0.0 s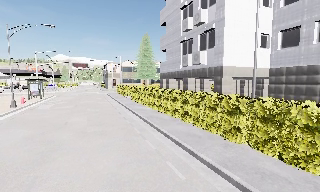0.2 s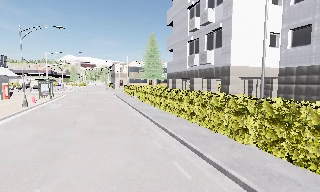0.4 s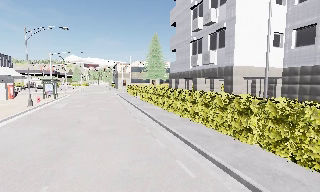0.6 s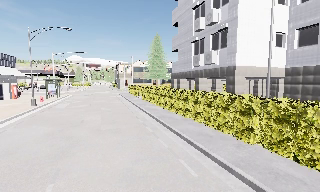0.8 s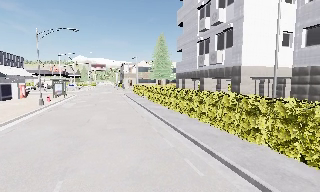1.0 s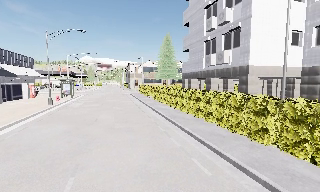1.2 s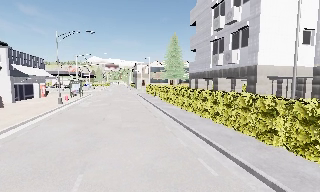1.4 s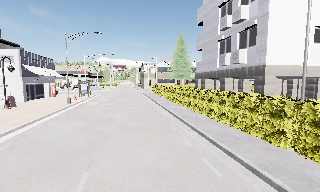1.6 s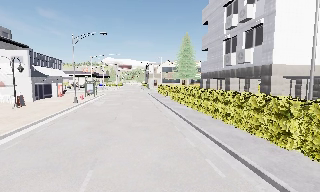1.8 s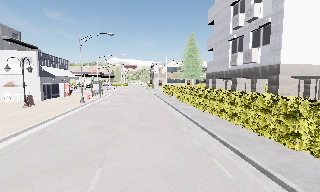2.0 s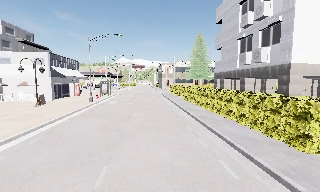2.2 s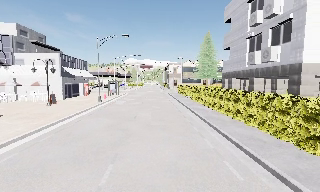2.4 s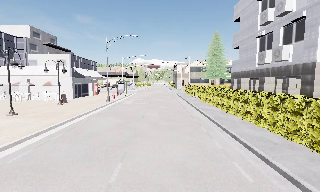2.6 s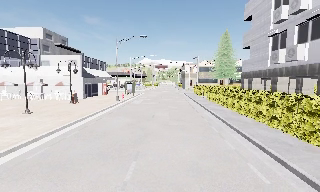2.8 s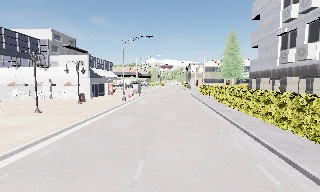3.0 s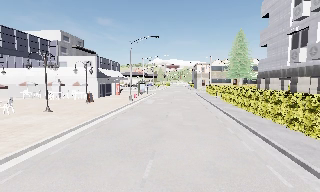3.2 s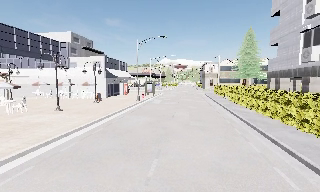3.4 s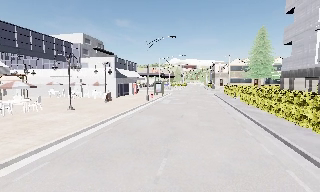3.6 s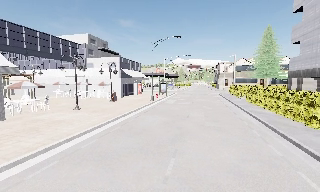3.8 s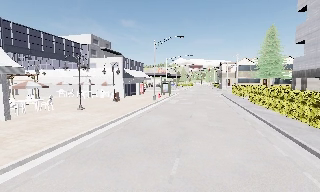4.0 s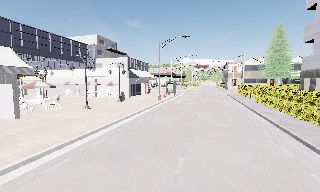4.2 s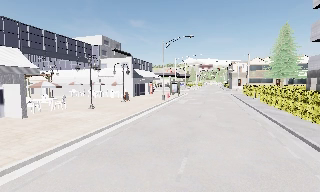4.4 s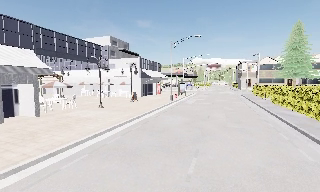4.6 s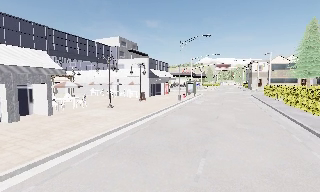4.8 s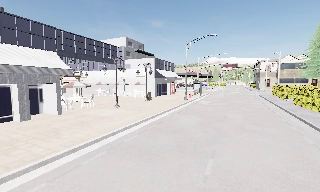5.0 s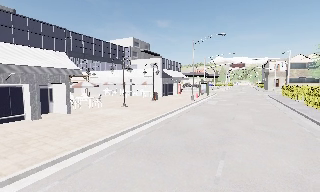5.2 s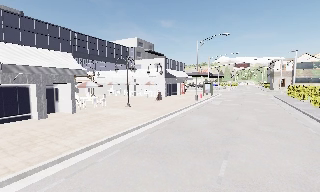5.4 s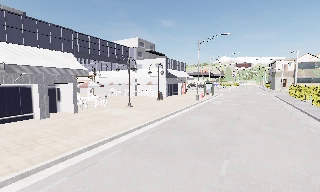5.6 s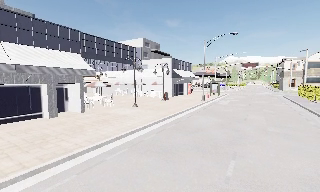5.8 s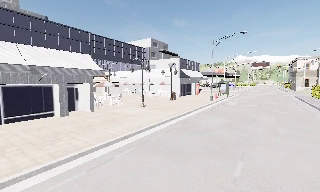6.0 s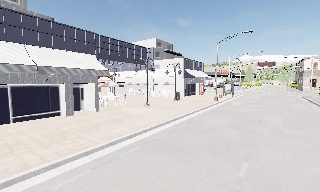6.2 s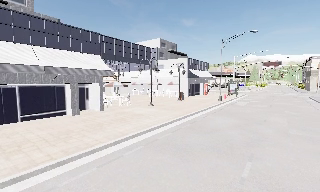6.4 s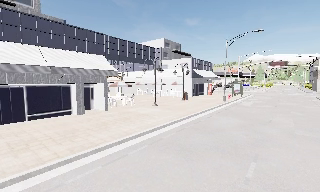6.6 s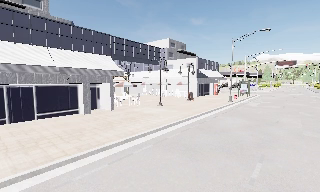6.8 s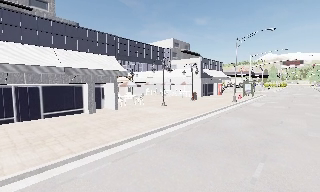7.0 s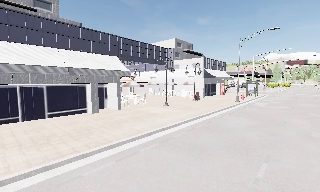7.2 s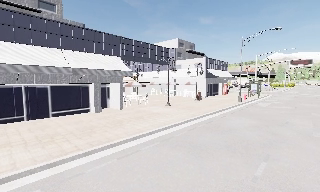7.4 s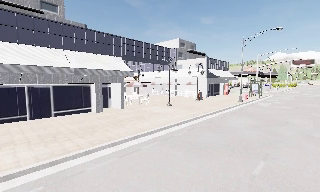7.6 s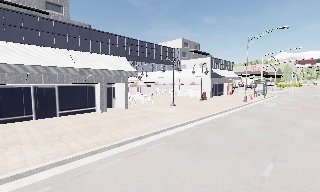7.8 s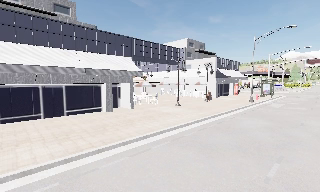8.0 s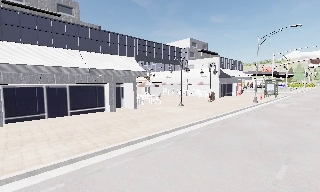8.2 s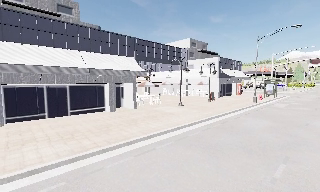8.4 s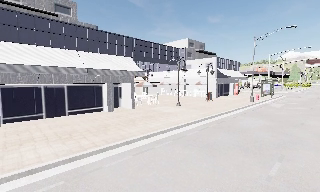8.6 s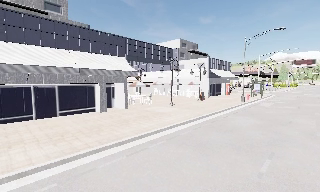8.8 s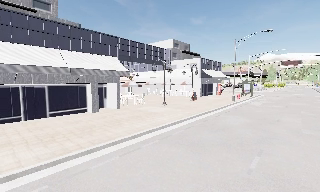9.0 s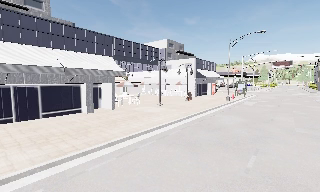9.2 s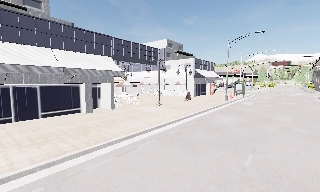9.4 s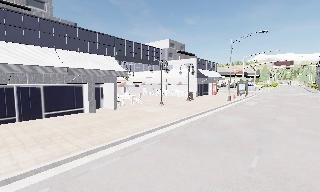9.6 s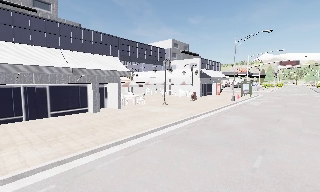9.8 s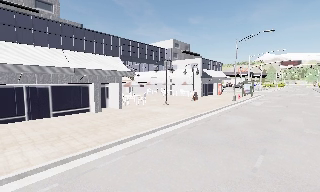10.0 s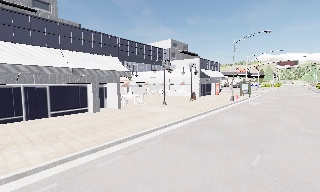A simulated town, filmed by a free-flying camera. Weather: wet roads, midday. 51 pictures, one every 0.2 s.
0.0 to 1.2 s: The camera shifts only a little, or ends up much as it began.
1.2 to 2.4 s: The camera pans to its left, which is counterclockwise from overhead, by about 15 degrees.
2.4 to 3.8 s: The camera swings to its left by about 15 degrees, and the scene slides to the right. It travels to its left, about 0.5 m, so close, fixed things drift to the right.
3.8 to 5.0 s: The scene slides to the right, as the camera pans about 15 degrees to its left.
5.0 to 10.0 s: The camera pans to its left, which is counterclockwise from overhead, by about 15 degrees. It travels backward, about 1 m, so what stands in front gets smaller.
The film runs backward here.
